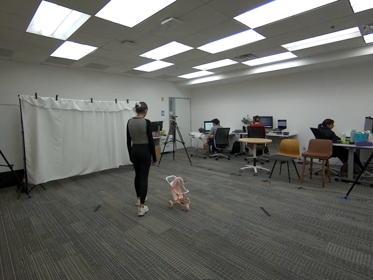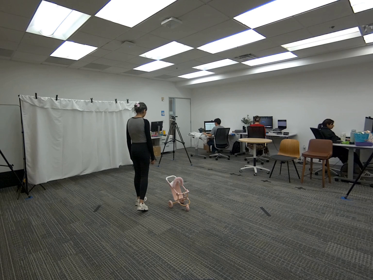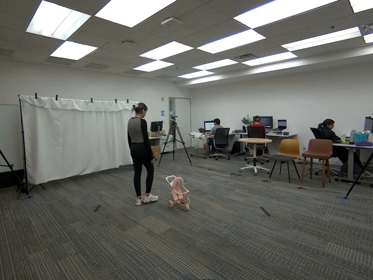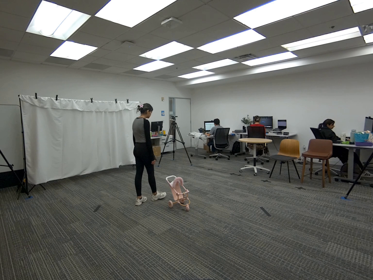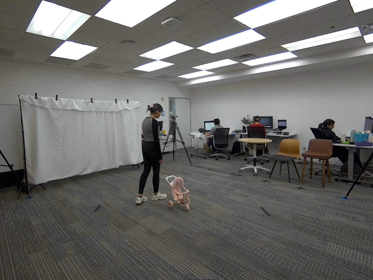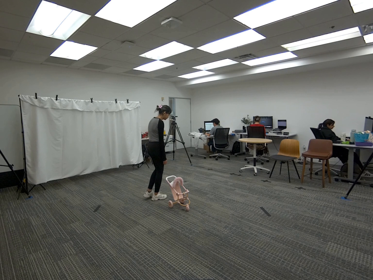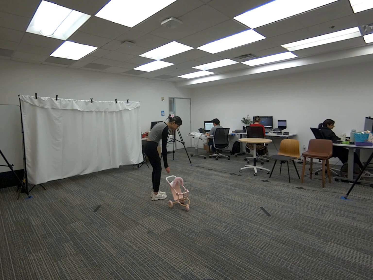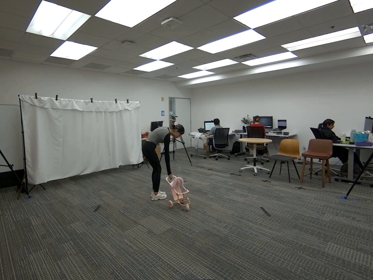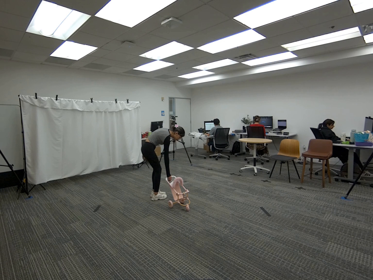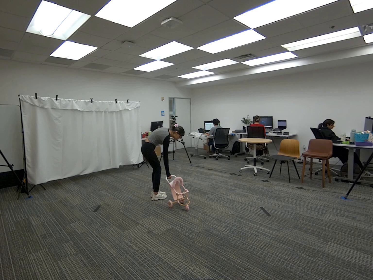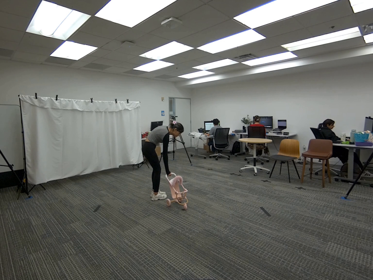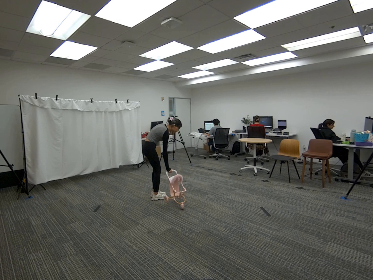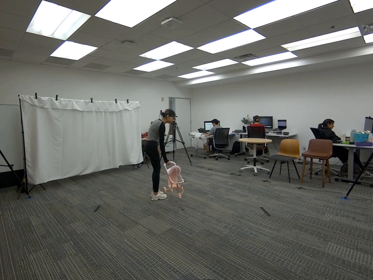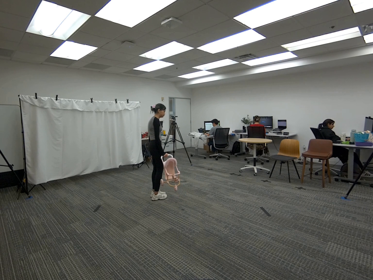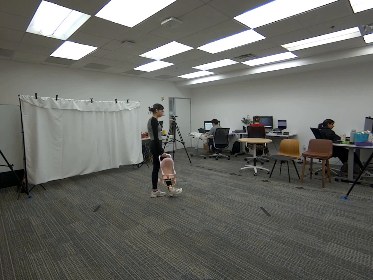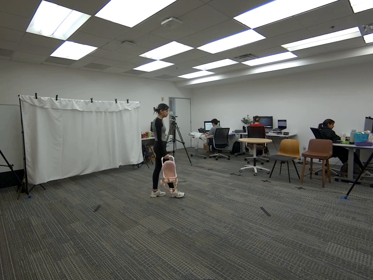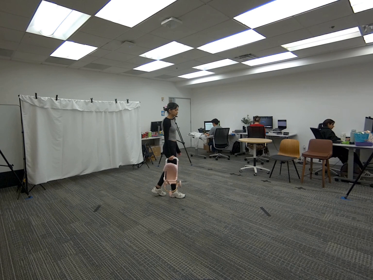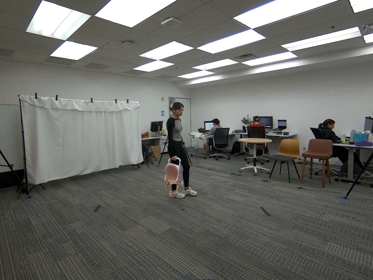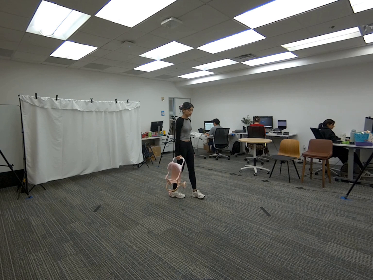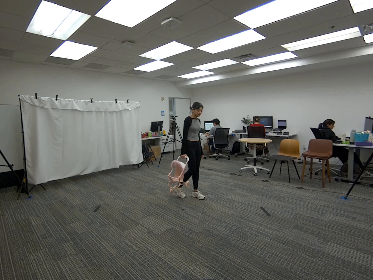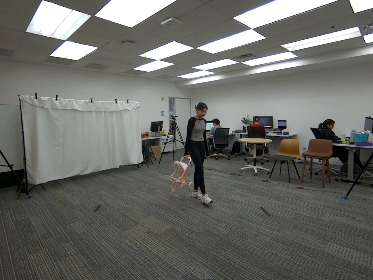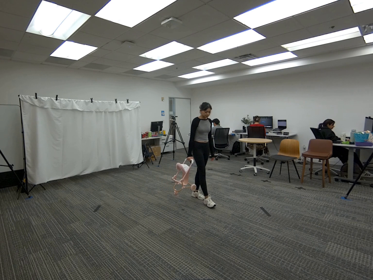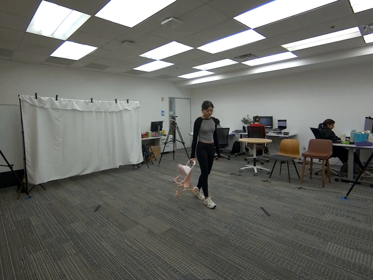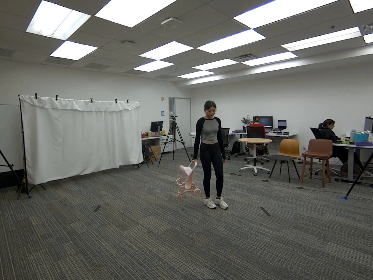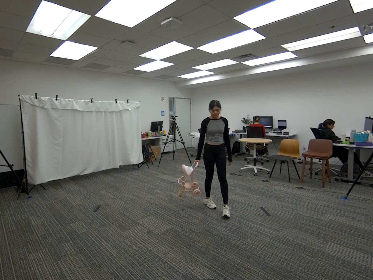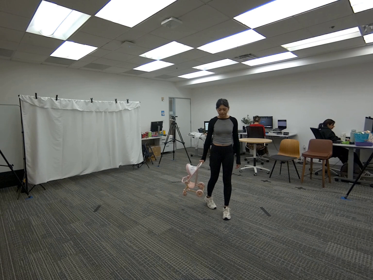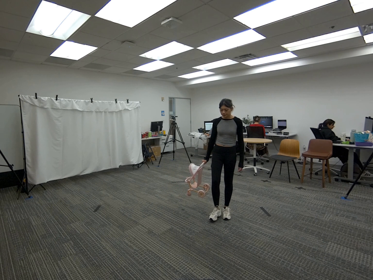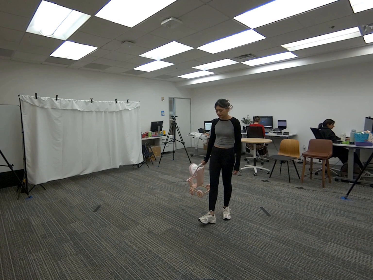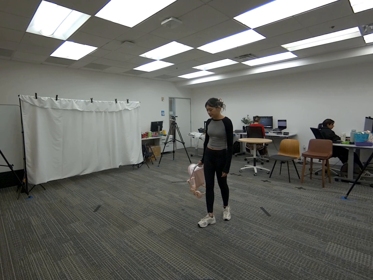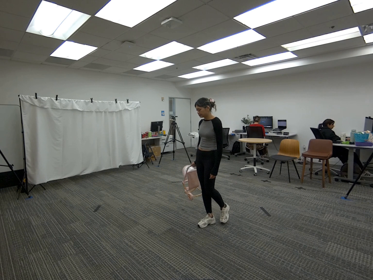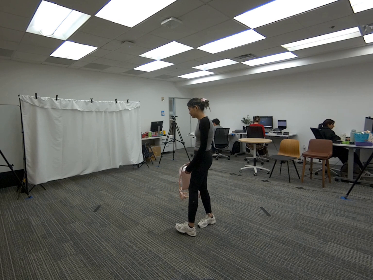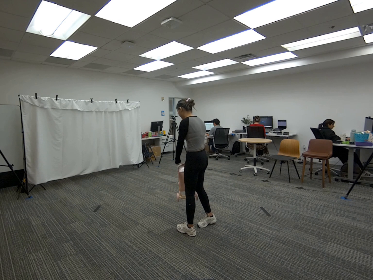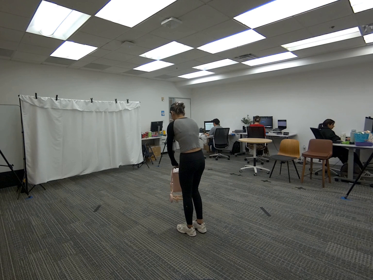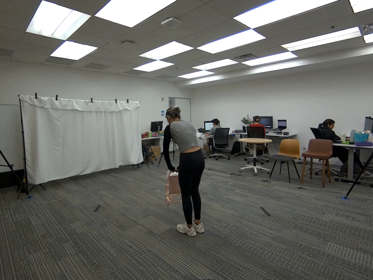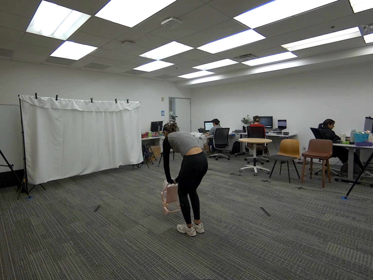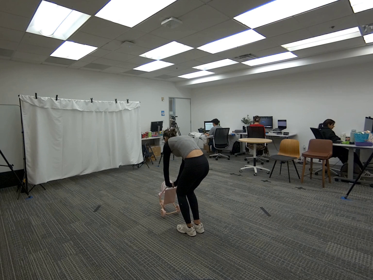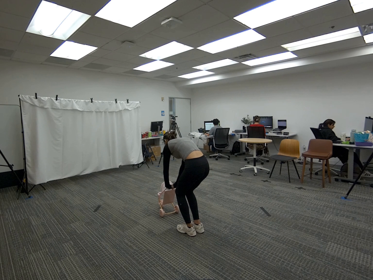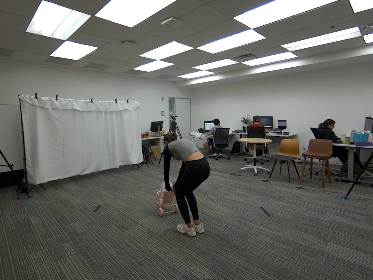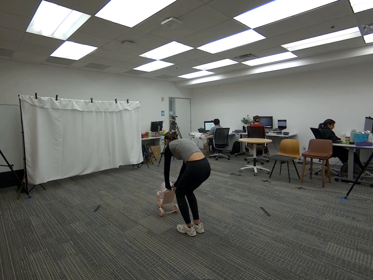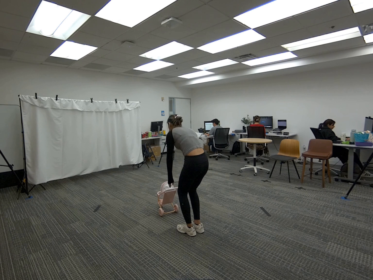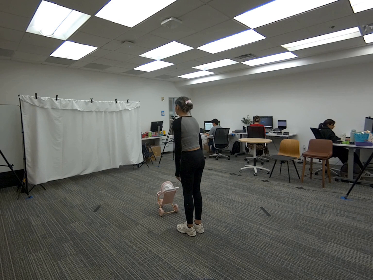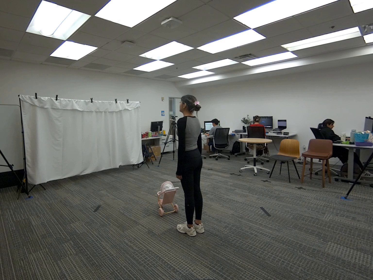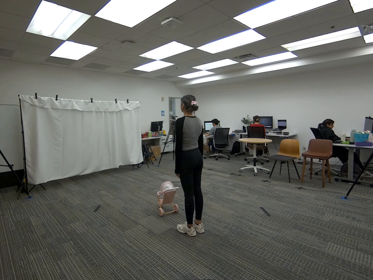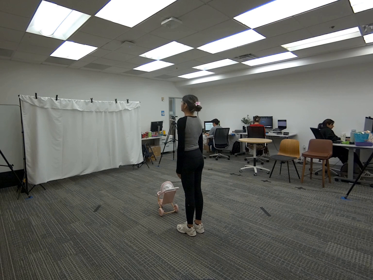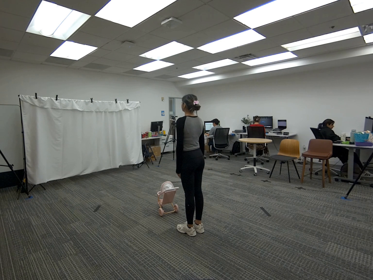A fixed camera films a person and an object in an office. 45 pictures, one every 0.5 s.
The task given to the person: Walk over to the toy stroller on the ground within the bounding area and pickup with right hand. Walk around the bounding area and Place back down with both hands.
